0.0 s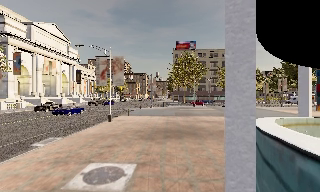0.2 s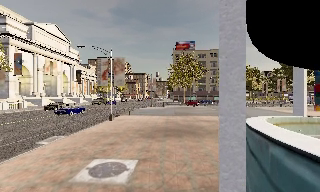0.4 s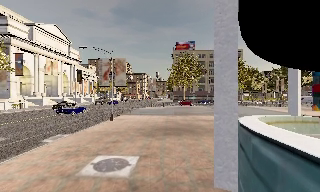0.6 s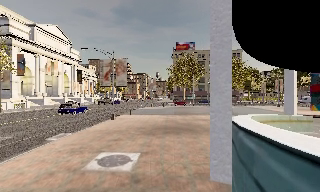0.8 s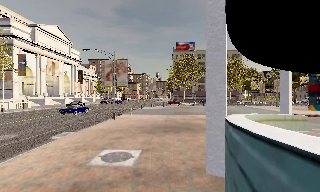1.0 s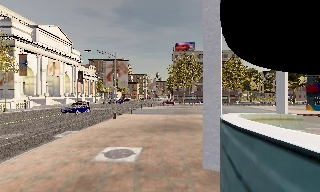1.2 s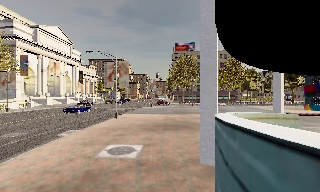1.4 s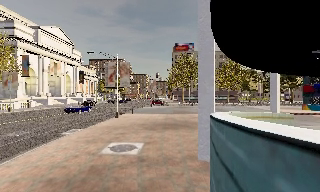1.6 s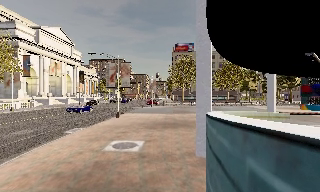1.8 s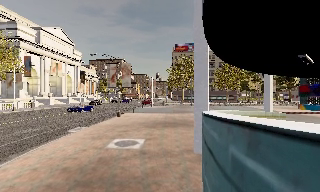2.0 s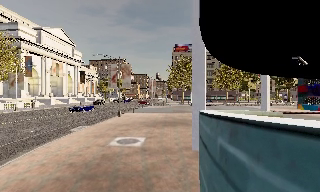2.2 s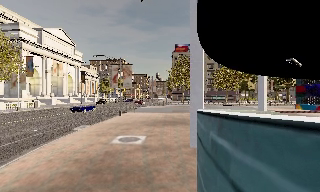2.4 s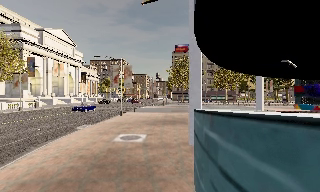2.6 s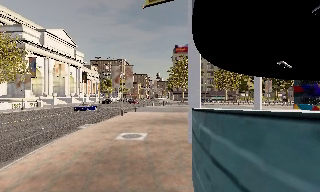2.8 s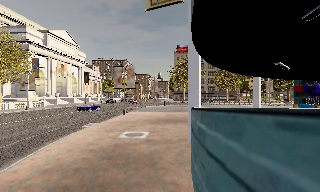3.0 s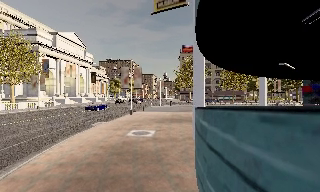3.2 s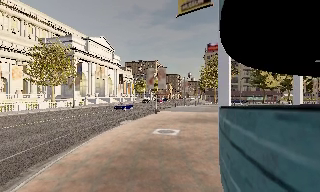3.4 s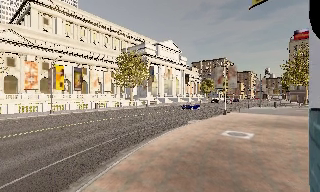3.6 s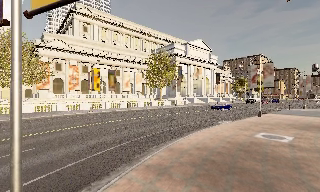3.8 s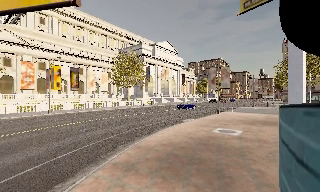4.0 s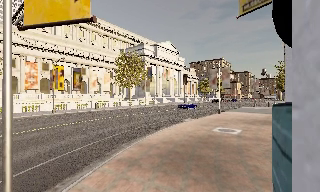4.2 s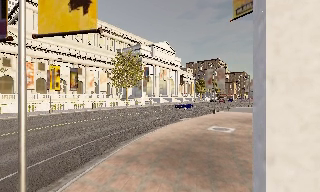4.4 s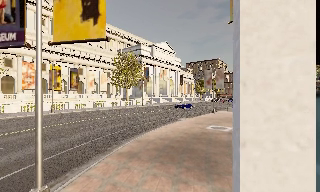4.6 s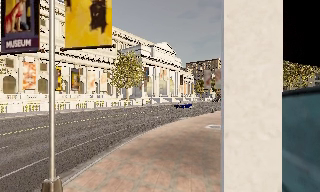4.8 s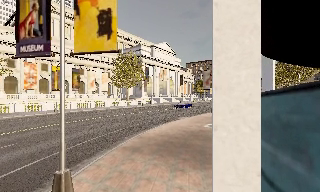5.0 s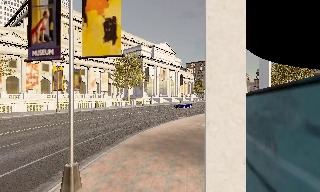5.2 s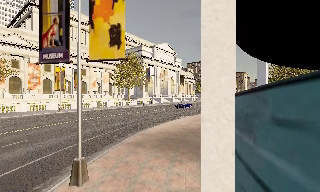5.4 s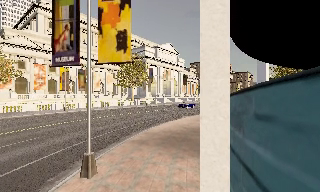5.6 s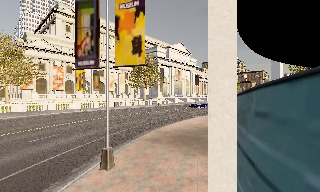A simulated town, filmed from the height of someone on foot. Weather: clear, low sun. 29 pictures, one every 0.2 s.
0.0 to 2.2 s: The camera travels backward, about 4 m, so what stands in front gets smaller.
2.2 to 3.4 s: The camera swings to its left by about 35 degrees, and the scene slides to the right. It travels backward, about 2.5 m.
3.4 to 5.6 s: The camera travels backward, about 4 m, so what stands in front gets smaller.
The film runs backward here.
